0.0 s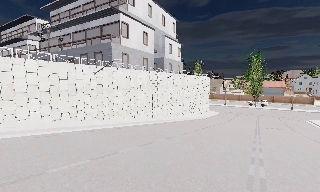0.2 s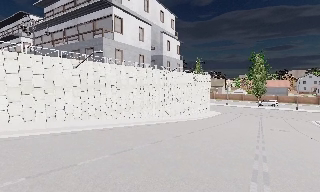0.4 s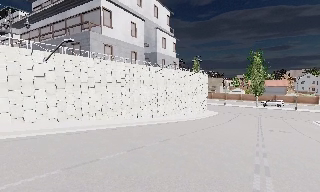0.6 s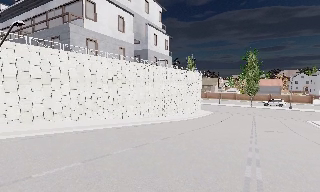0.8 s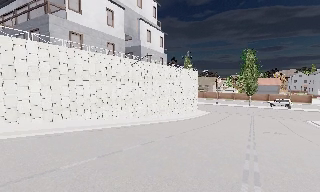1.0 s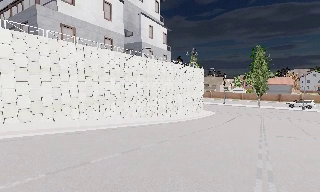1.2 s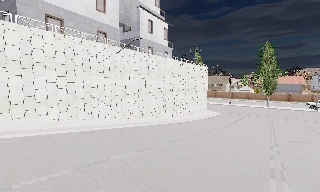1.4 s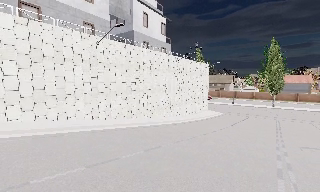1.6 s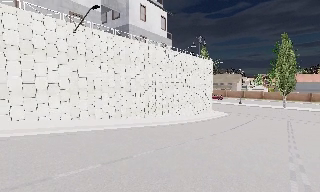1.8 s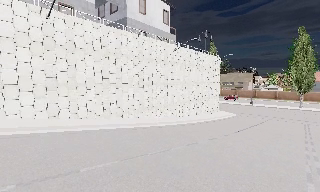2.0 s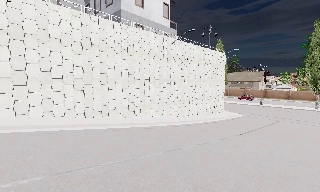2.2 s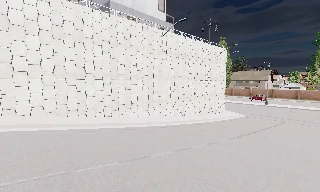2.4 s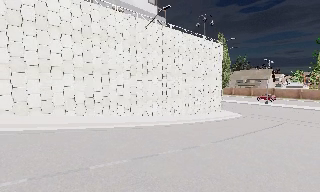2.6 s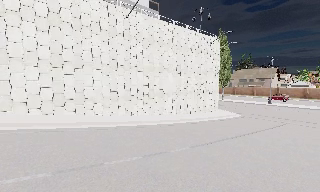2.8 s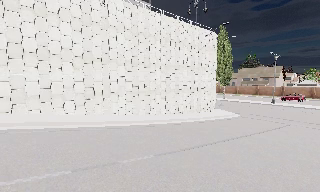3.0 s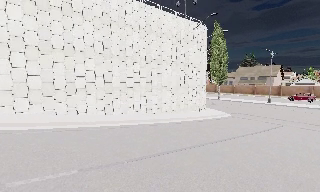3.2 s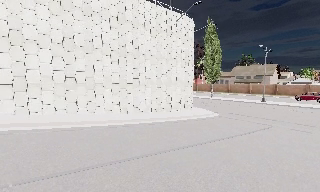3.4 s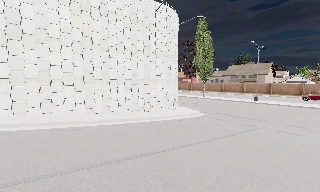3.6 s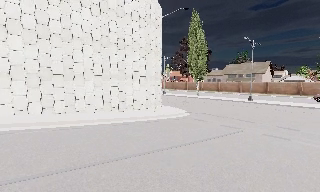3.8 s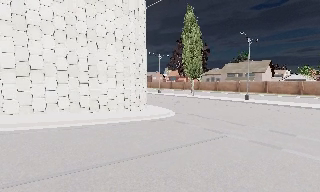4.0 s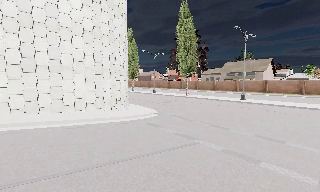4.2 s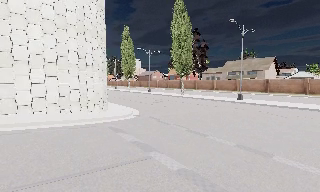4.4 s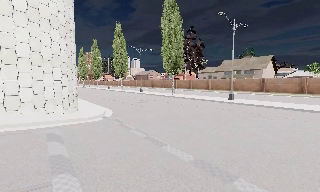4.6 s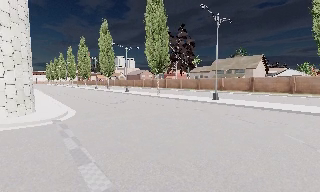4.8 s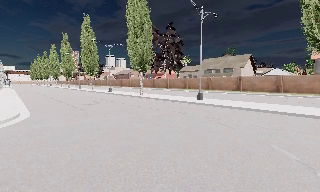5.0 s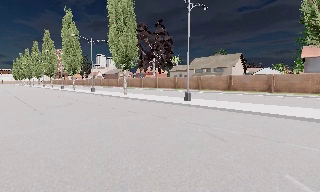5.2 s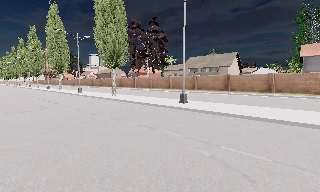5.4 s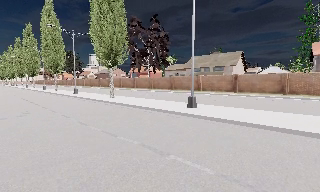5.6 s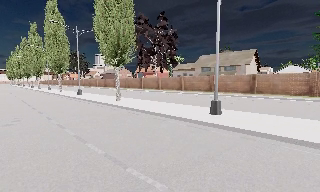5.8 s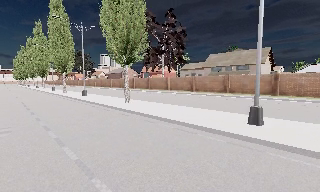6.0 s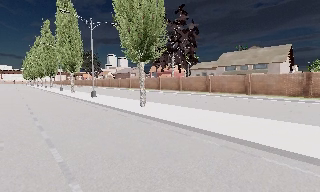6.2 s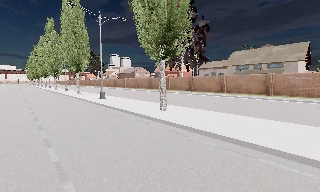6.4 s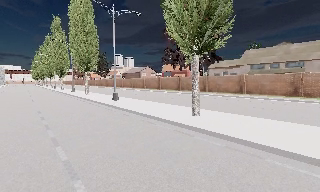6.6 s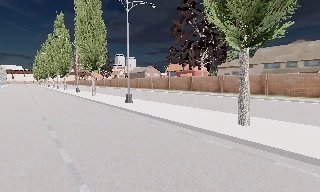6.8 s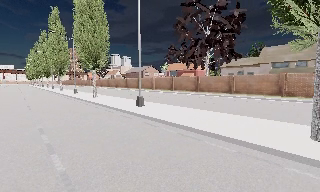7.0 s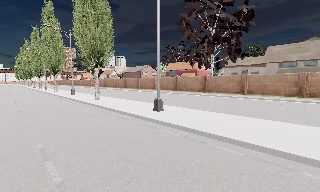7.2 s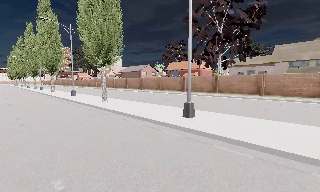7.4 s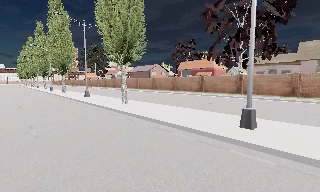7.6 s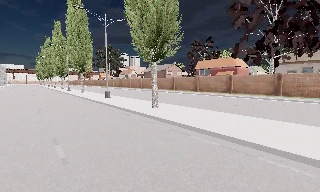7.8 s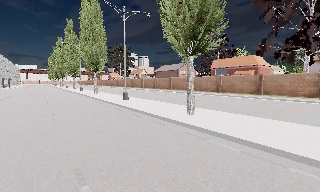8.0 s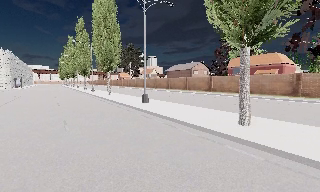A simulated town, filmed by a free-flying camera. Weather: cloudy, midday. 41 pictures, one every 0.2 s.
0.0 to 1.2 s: The camera travels forward and to its right, about 9 m, so what stands in front looms larger.
1.2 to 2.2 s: The camera pans to its left, which is counterclockwise from overhead, by about 15 degrees. It travels forward and to its right, about 9 m, so what stands in front looms larger.
2.2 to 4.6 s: The camera travels to its right and forward, about 25 m, so close, fixed things drift to the left.
4.6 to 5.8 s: The camera travels forward, about 10 m, so what stands in front looms larger.
5.8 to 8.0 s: The camera pans to its left, which is counterclockwise from overhead, by about 10 degrees. It travels forward and to its left, about 25 m, so what stands in front looms larger.
The film runs backward here.
